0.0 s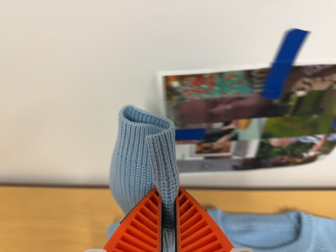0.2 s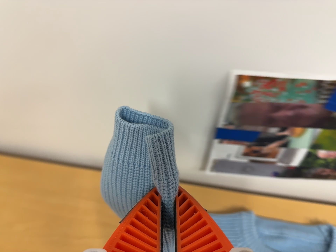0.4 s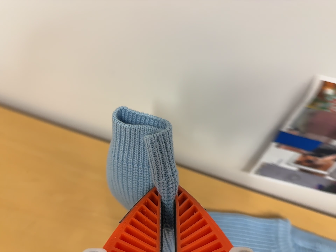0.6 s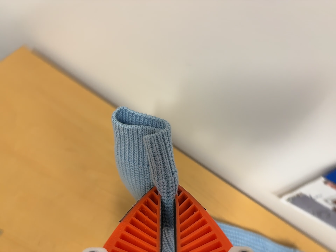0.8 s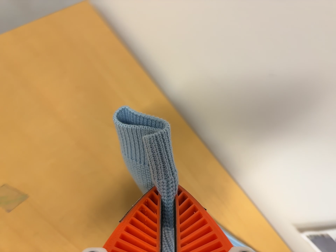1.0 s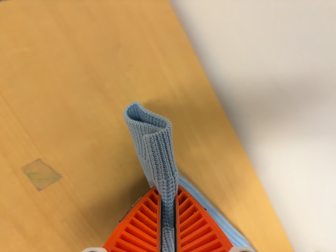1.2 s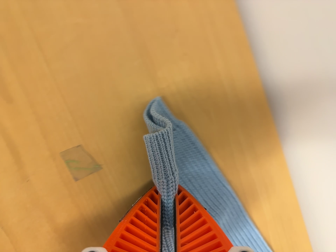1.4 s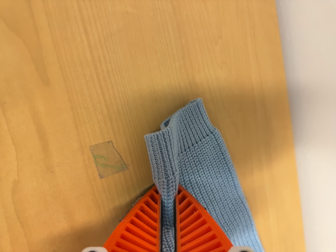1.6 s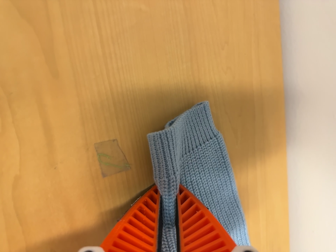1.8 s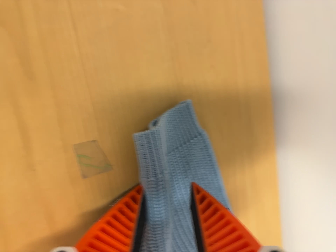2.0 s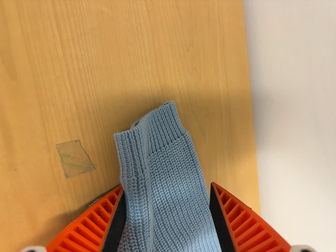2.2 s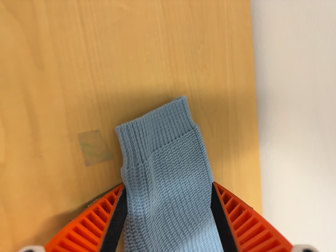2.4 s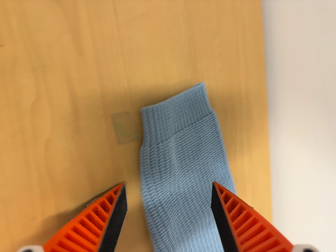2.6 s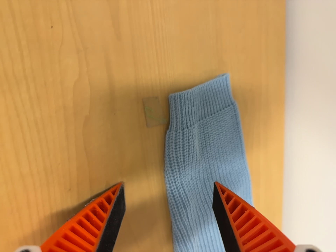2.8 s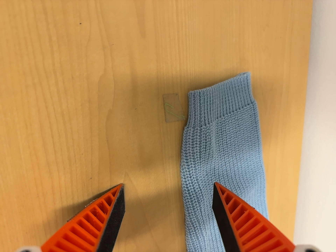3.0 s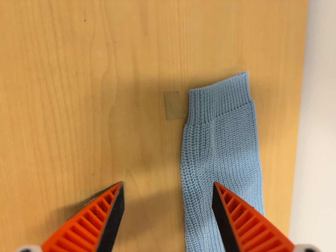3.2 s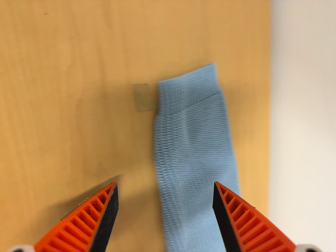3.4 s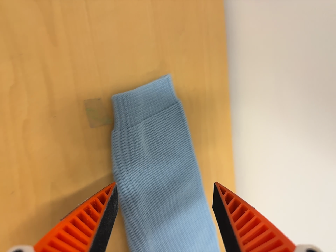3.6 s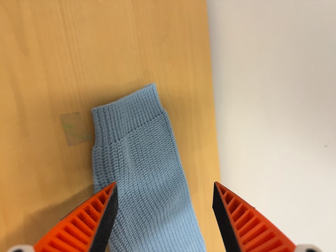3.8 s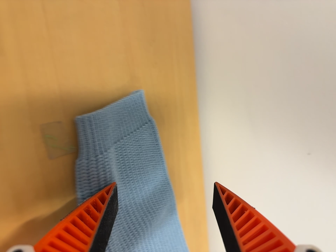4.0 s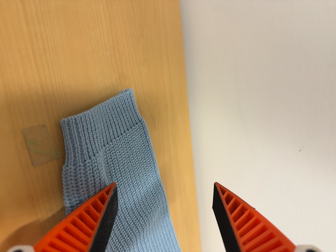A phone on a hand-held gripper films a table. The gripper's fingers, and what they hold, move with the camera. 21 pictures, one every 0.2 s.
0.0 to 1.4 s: The camera travels to its left, about 40 cm, so close, fixed things drift to the right. Its aim tips toward the bottom of its view by about 10 degrees, and the scene shifts upward. It rolls about its line of sight by about 75 degrees, and the scene rotates clockwise.
1.4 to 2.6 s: The camera travels to its left and backward, about 8 cm.
2.6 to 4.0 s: The camera pans to its right by about 20 degrees. It travels forward, about 5 cm, so what stands in front looms larger.
The film runs backward here.
